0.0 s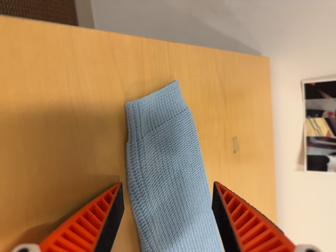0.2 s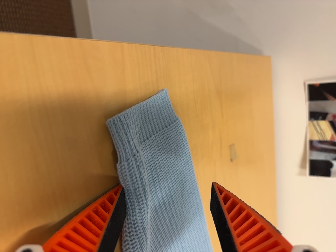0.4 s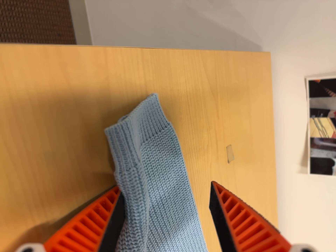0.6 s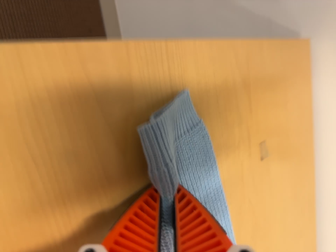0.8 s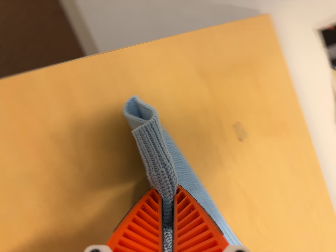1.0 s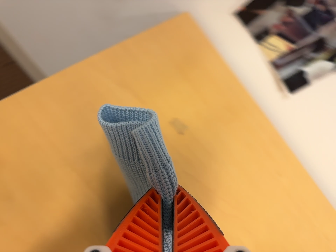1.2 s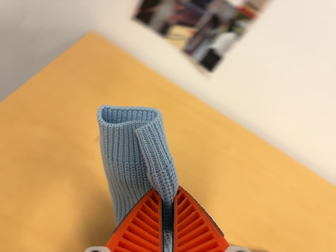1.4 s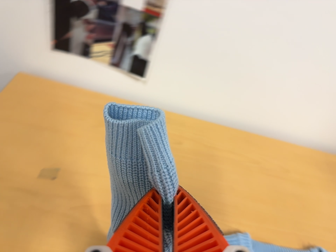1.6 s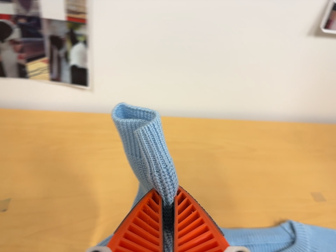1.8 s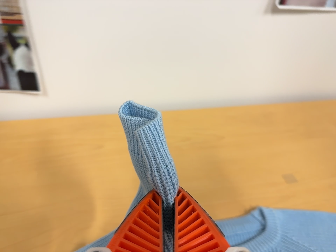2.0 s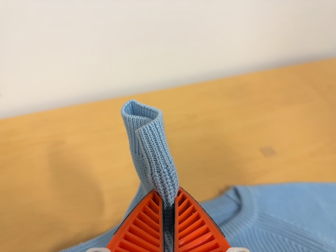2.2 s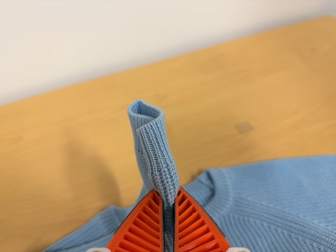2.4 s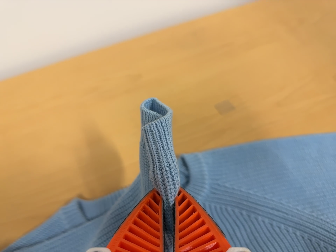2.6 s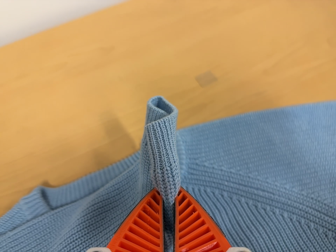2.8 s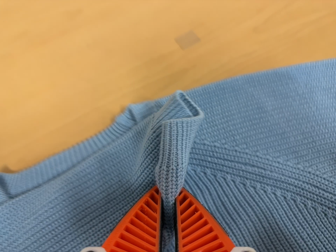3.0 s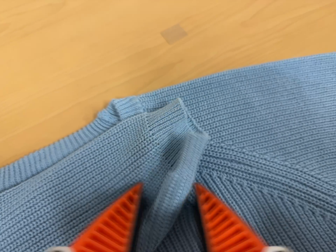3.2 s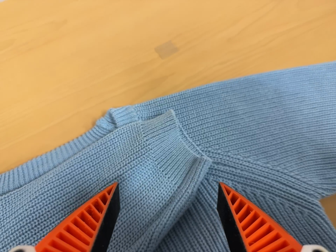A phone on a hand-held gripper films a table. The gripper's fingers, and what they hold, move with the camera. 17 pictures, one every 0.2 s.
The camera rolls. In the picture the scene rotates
counterclockwise.
0.0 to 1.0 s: The camera pans to its left by about 10 degrees. It travels to its right, about 16 cm. It rolls about its line of sight by about 30 degrees, and the scene rotates counterclockwise.
1.0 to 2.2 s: The camera swings to its right by about 10 degrees, and the scene slides to the left. It travels to its right, about 50 cm, so close, fixed things drift to the left. Its aim tips toward the bottom of its view by about 10 degrees, and the scene shifts upward. It rolls about its line of sight by about 65 degrees, and the scene rotates counterclockwise.
2.2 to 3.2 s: The camera travels to its right and forward, about 16 cm, so close, fixed things drift to the left. Its aim tips toward the bottom of its view by about 10 degrees, and the scene shifts upward. It rolls about its line of sight by about 10 degrees, and the scene rotates counterclockwise.
The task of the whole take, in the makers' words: left arm across.
The film runs forward here.
